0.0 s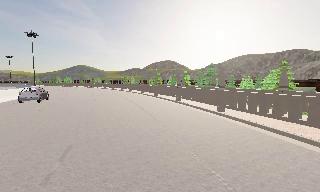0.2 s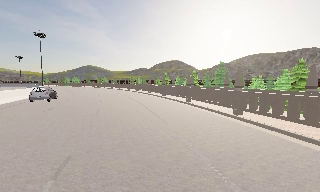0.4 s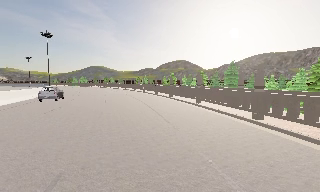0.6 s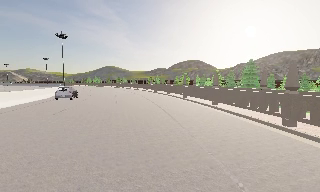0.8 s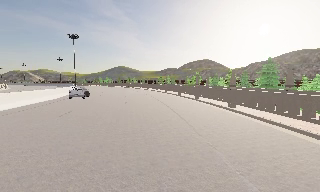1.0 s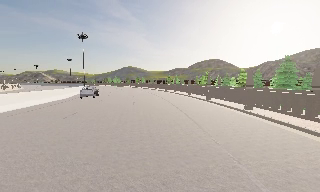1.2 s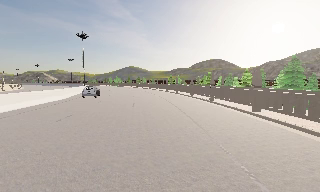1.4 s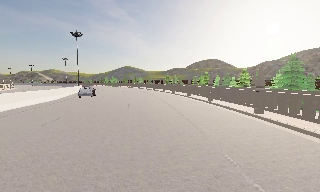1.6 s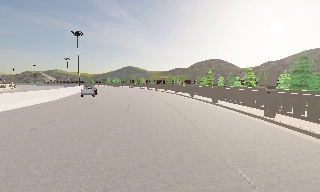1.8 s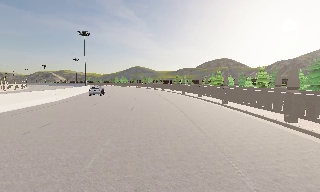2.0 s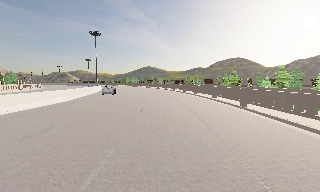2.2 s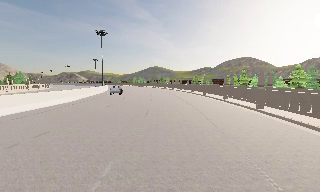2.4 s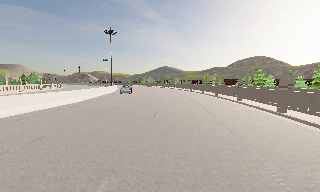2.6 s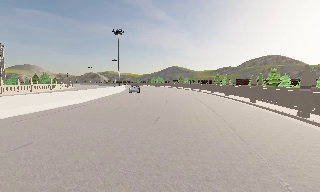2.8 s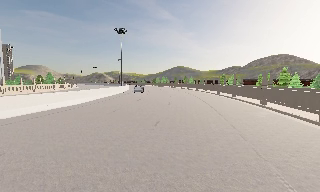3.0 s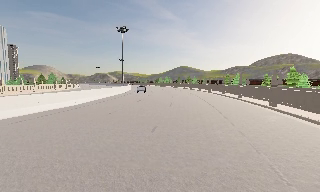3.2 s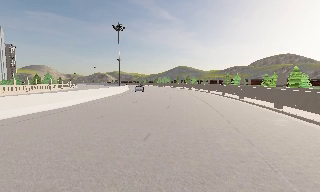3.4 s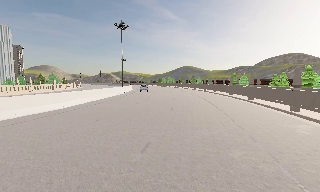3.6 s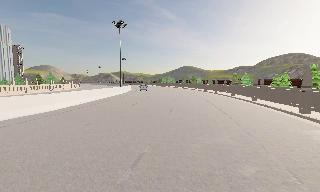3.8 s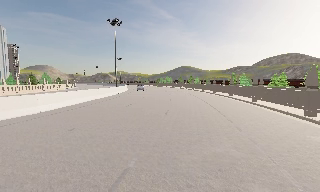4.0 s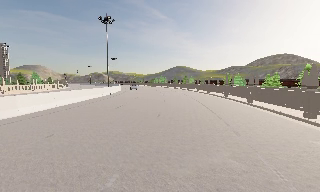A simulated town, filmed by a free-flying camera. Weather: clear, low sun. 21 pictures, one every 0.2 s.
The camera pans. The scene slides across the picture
to the right.
The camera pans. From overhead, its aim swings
counterclockwise.
0.0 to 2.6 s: The camera pans to its left, which is counterclockwise from overhead, by about 30 degrees. It travels forward, about 11 m.
2.6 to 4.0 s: The camera travels forward, about 6 m, so what stands in front looms larger.
The film runs forward here.
